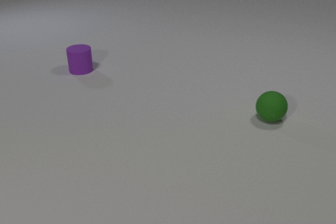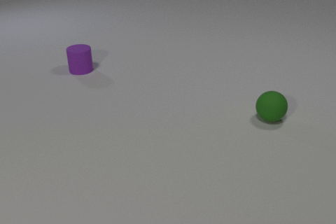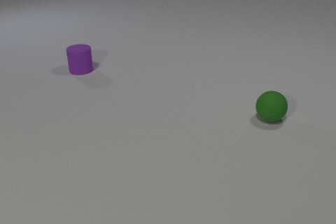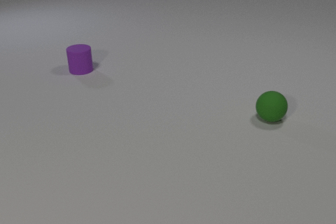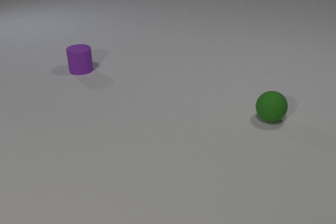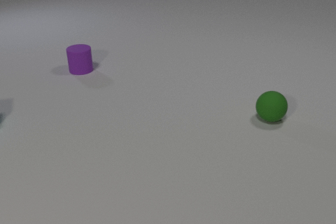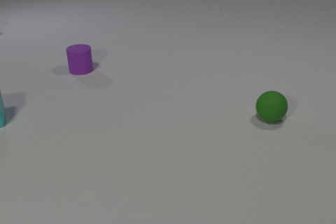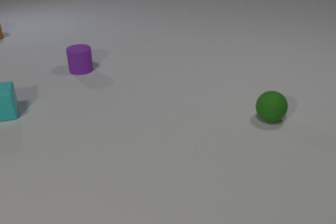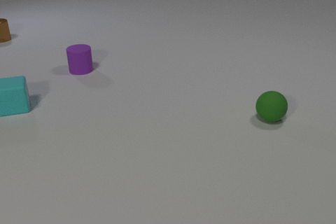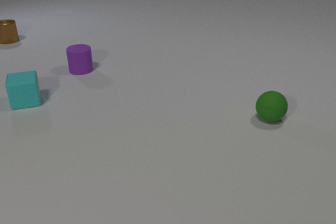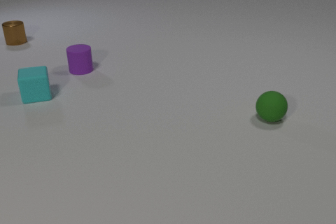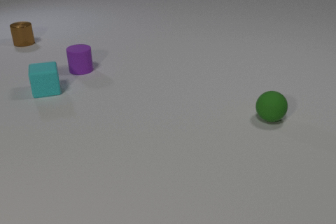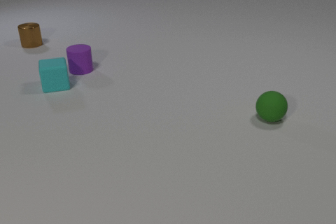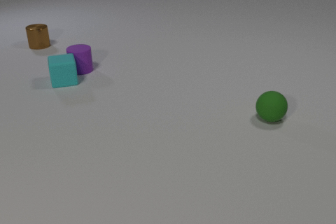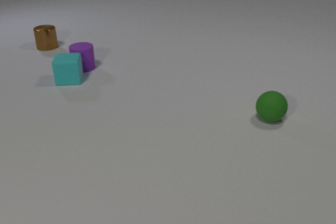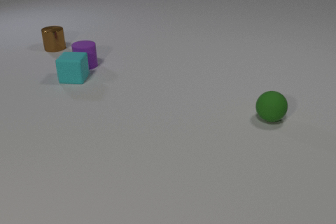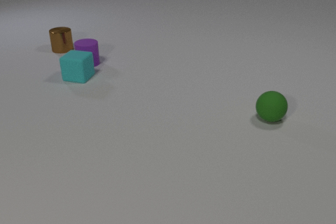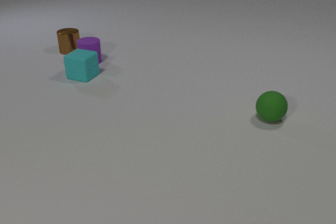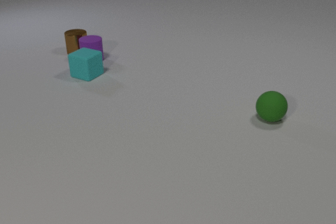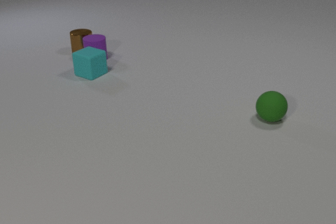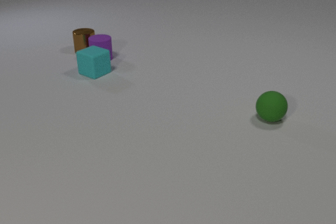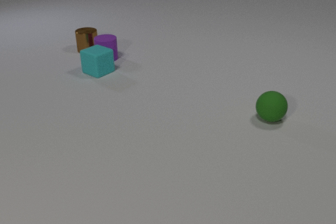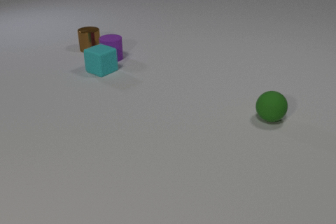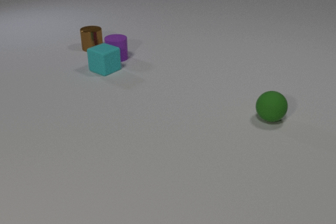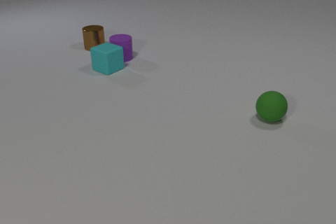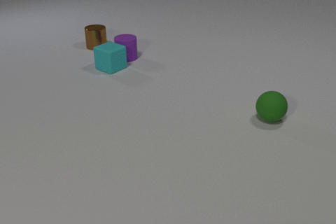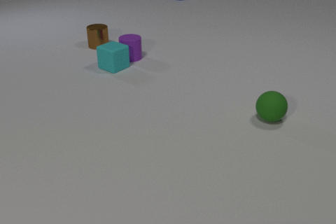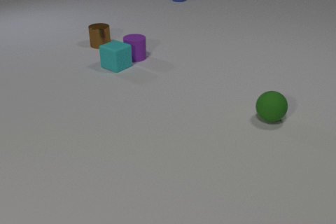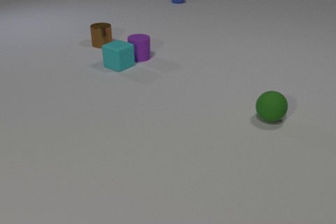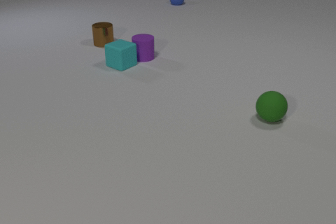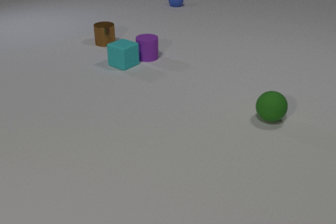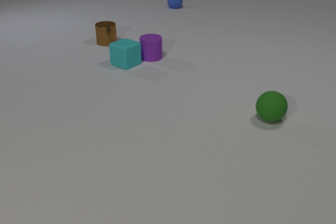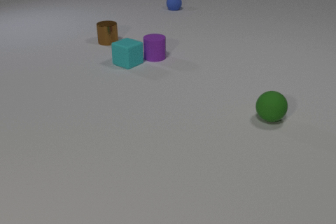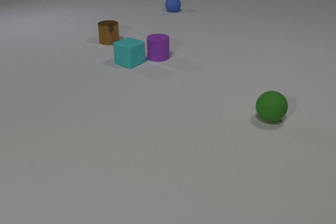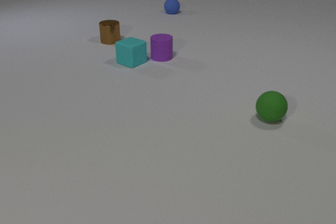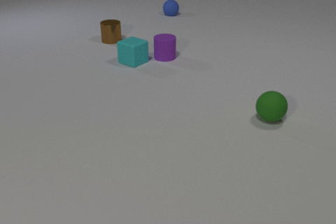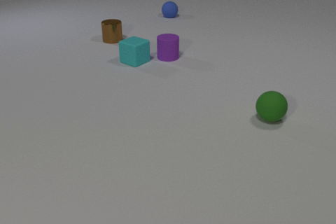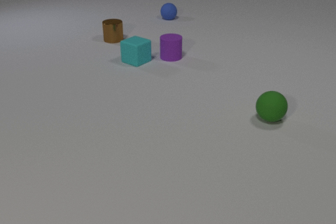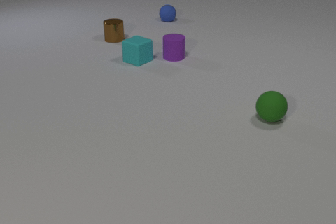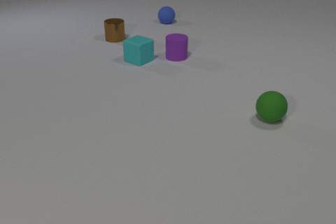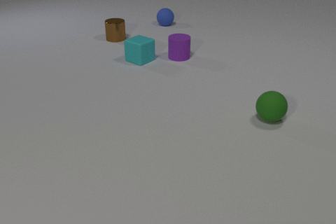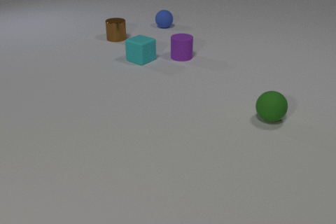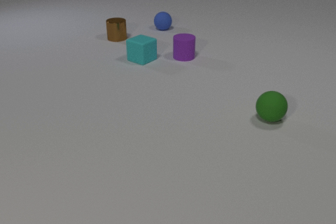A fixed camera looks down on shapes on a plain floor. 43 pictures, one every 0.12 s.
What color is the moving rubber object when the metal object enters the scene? cyan.
Are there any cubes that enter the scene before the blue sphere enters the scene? yes.
What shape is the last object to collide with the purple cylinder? cylinder.
0.00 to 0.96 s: The cyan rubber cube comes in at the left edge, slides to the right and away from the camera. The brown metal cylinder comes in at the left edge, slides toward the camera and to the right.
0.96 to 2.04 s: The cyan rubber cube slides to the right and away from the camera, spins so that its near face slides to the left, clockwise seen from above. The purple rubber cylinder slides away from the camera and to the right. The brown metal cylinder slides to the right and toward the camera. The cyan rubber cube and the purple rubber cylinder collide.
2.04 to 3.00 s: The cyan rubber cube slides to the right and away from the camera. The purple rubber cylinder slides to the right. The brown metal cylinder slides to the right. The purple rubber cylinder and the brown metal cylinder collide.
3.00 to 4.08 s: The cyan rubber cube slides to the right and away from the camera. The purple rubber cylinder slides to the right. The blue rubber sphere rolls toward the camera. The brown metal cylinder slides away from the camera and to the right.
4.08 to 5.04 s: The cyan rubber cube slides to the right and away from the camera. The purple rubber cylinder slides to the right. The blue rubber sphere rolls toward the camera. The brown metal cylinder slides away from the camera and to the right.
